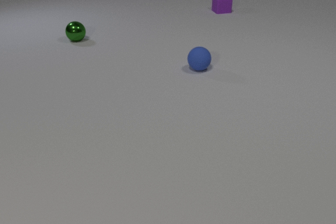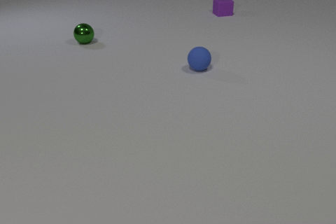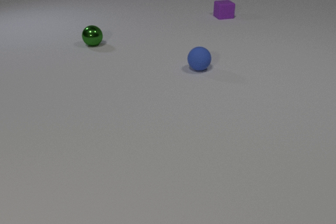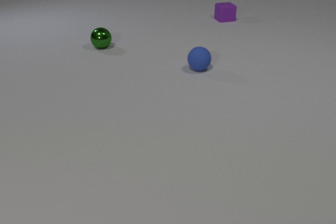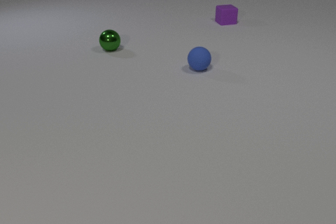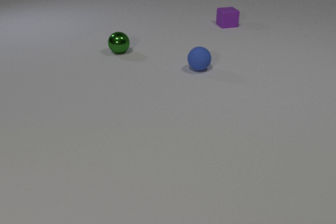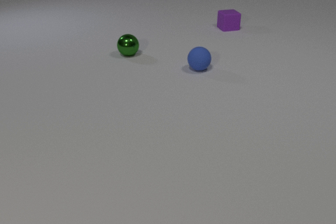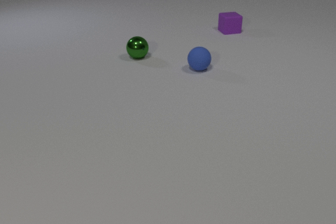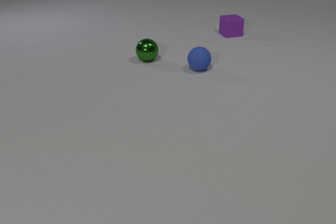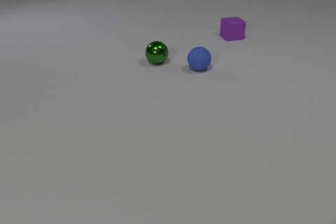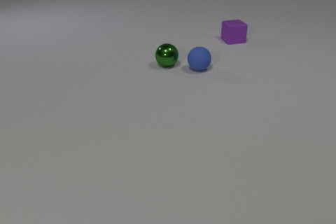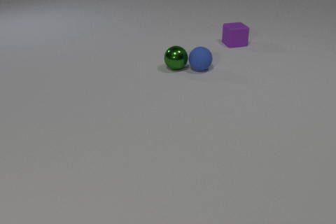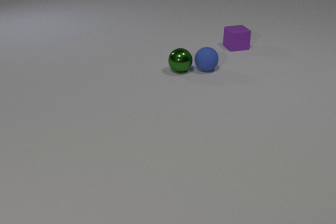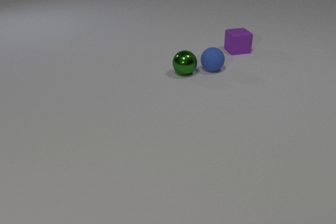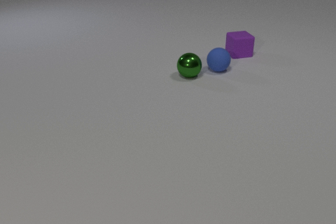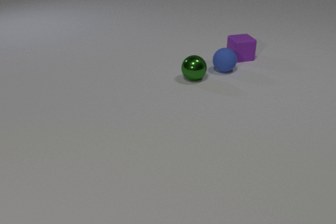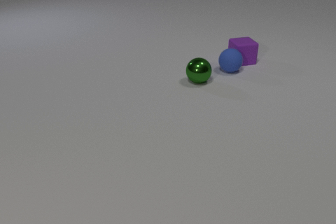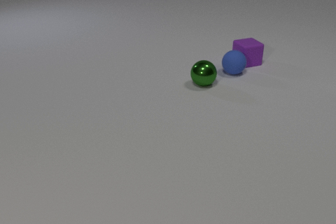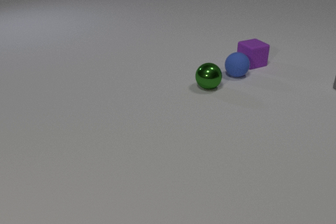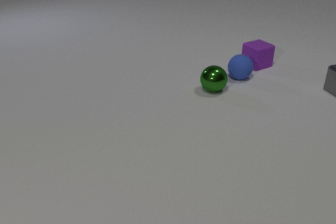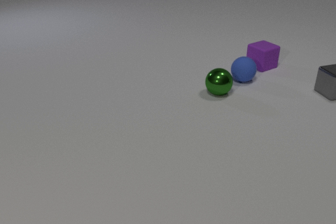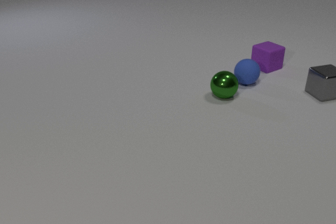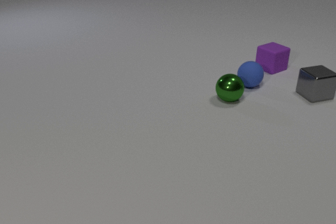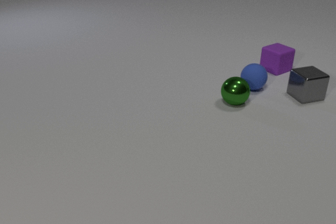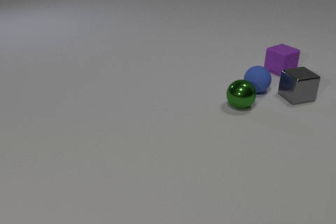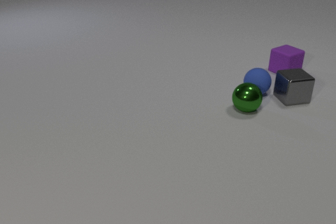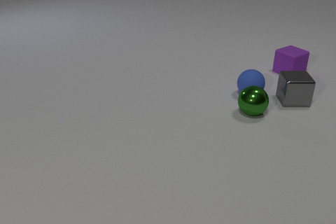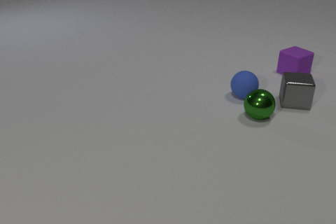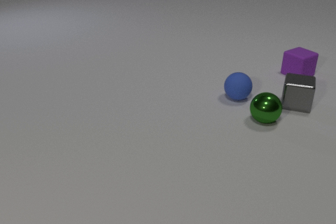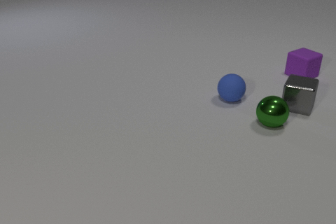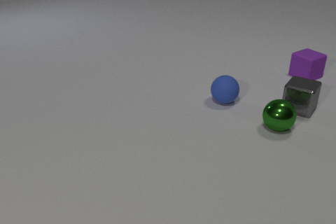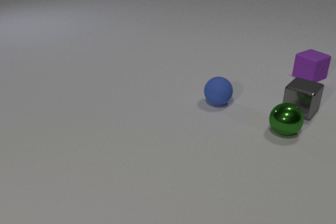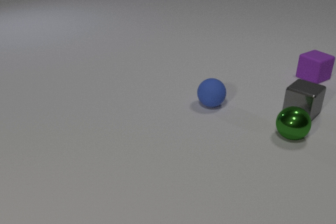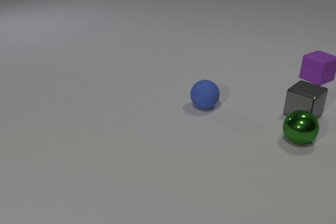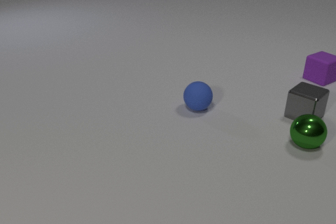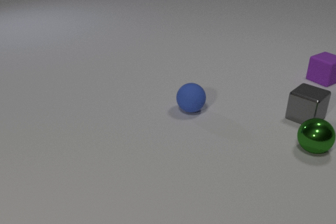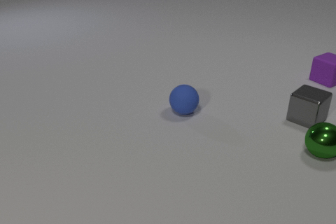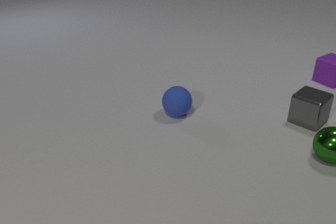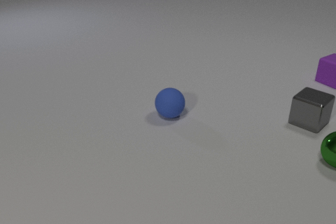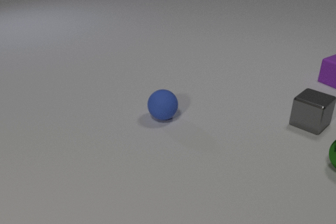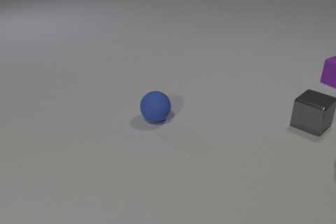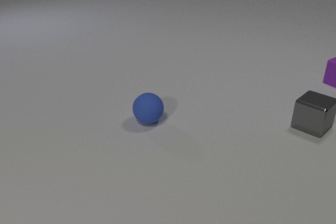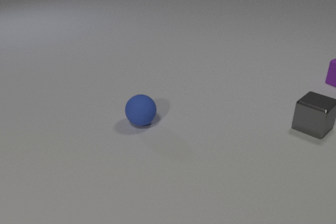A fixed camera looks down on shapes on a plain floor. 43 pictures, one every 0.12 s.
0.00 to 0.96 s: The green metal sphere rolls to the right and toward the camera. The purple rubber cube slides toward the camera.
0.96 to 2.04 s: The green metal sphere rolls toward the camera and to the right. The blue rubber sphere rolls to the right. The purple rubber cube slides toward the camera. The green metal sphere and the blue rubber sphere collide. The blue rubber sphere and the purple rubber cube collide.
2.04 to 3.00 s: The green metal sphere rolls toward the camera and to the right. The blue rubber sphere rolls toward the camera and to the right. The purple rubber cube slides to the right. The gray metal cube comes in at the right edge, slides to the left and toward the camera. The blue rubber sphere and the gray metal cube collide.
3.00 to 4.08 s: The green metal sphere rolls to the right and toward the camera. The blue rubber sphere rolls to the left and toward the camera. The purple rubber cube slides to the right. The gray metal cube slides toward the camera and to the right, spins so that its near face slides to the left, clockwise seen from above.
4.08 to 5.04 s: The green metal sphere rolls to the right and toward the camera, leaves at the right edge. The blue rubber sphere rolls to the left and toward the camera. The purple rubber cube slides to the right. The gray metal cube slides toward the camera and to the right.
How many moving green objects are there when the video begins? 1.
What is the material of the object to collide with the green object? rubber.
What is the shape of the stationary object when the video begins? sphere.
